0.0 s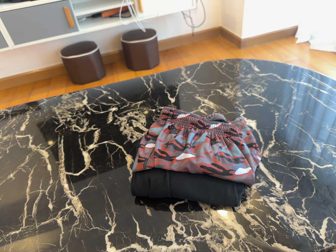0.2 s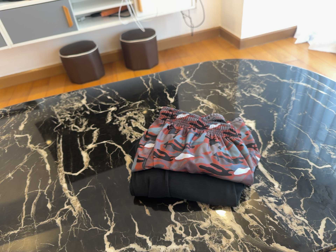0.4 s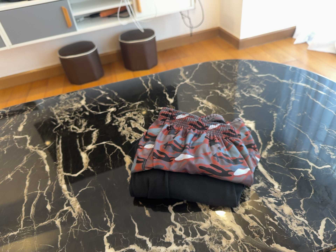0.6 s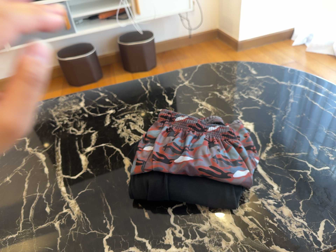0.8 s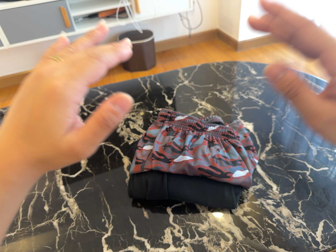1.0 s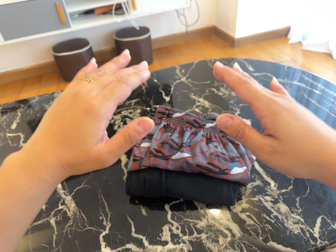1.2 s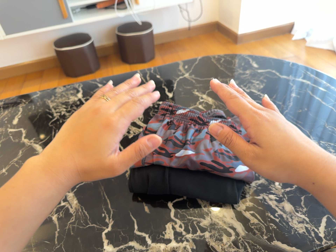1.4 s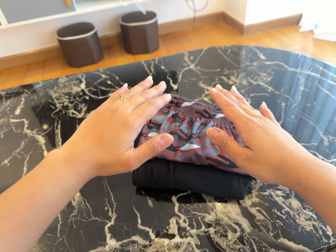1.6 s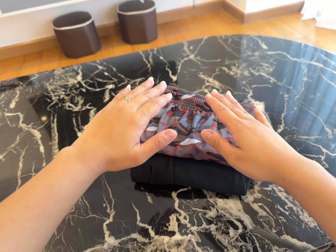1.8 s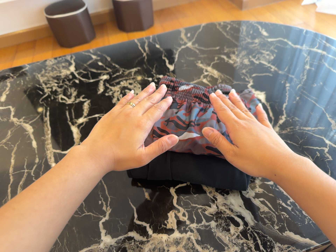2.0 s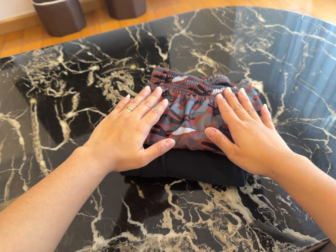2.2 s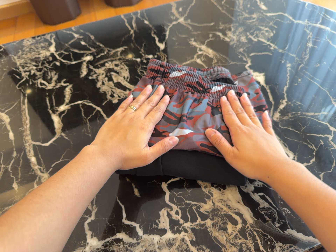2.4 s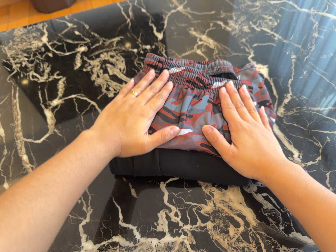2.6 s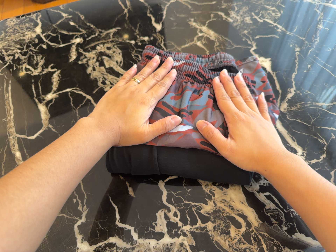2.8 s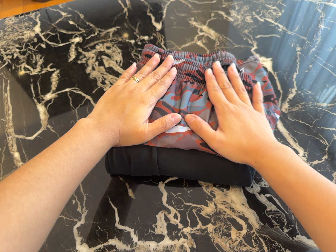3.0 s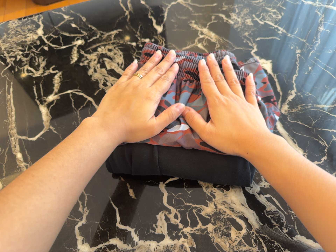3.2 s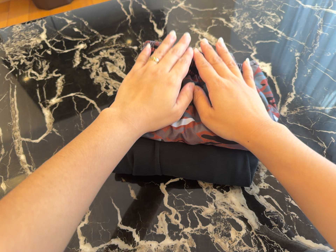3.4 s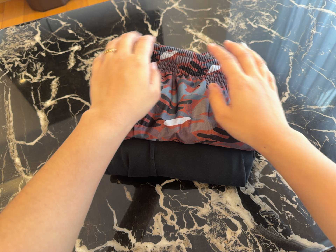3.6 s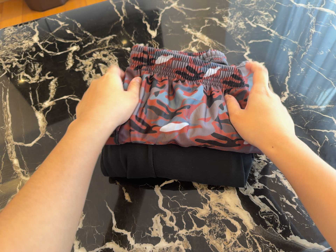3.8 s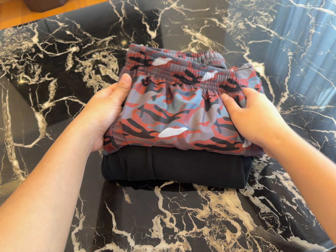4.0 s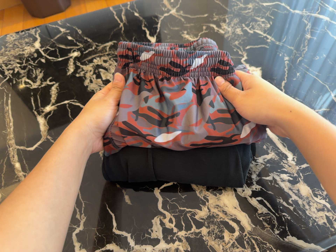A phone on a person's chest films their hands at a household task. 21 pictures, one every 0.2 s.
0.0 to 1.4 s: The camera shifts only a little, or ends up much as it began.
1.4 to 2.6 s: The camera travels forward, about 14 cm, so what stands in front looms larger. Its aim tips toward the bottom of its view by about 15 degrees, and the scene shifts upward.
2.6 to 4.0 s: The camera shifts only a little, or ends up much as it began.
The film runs backward here.
